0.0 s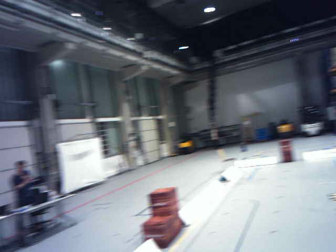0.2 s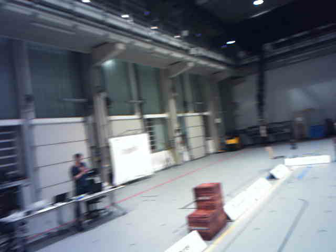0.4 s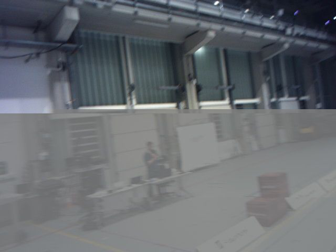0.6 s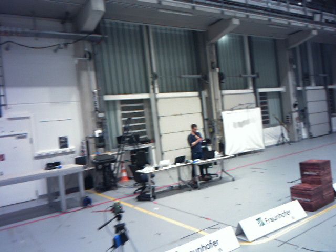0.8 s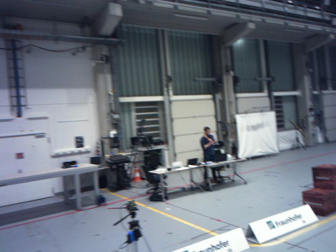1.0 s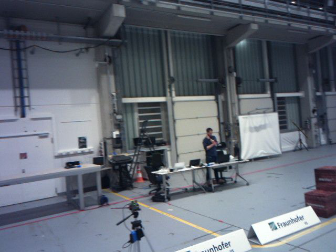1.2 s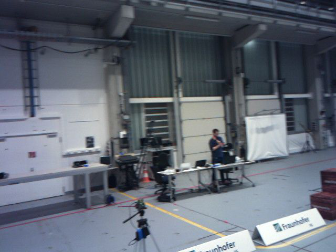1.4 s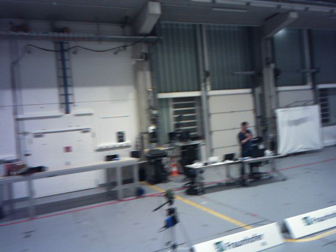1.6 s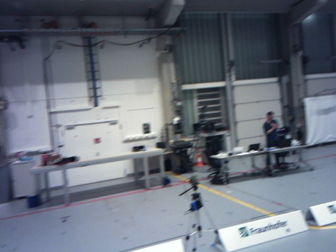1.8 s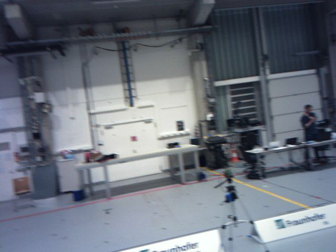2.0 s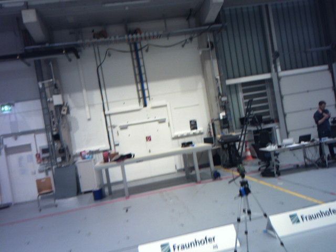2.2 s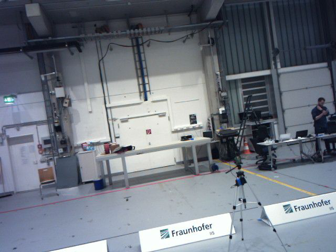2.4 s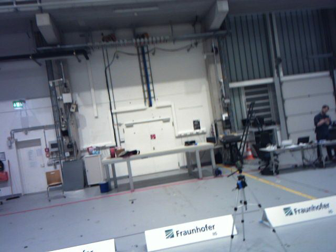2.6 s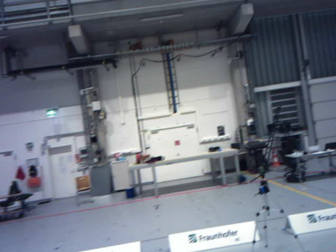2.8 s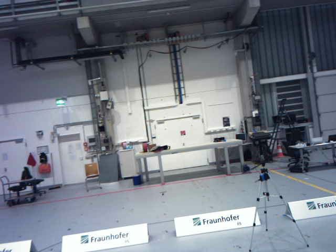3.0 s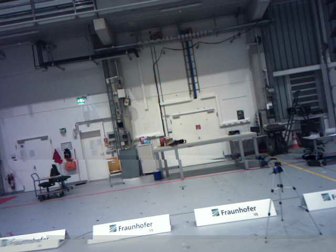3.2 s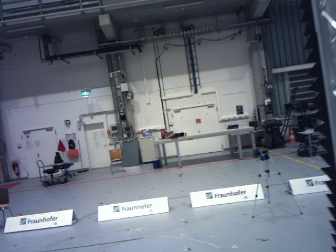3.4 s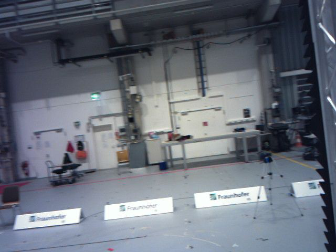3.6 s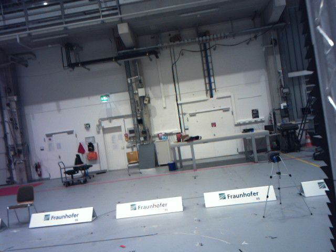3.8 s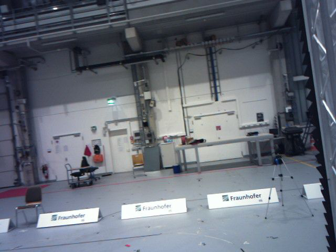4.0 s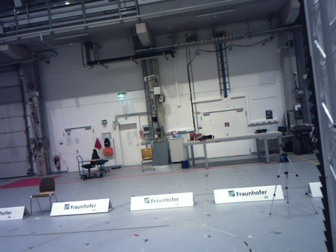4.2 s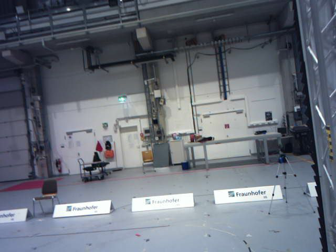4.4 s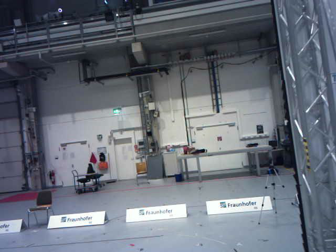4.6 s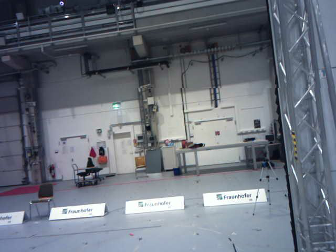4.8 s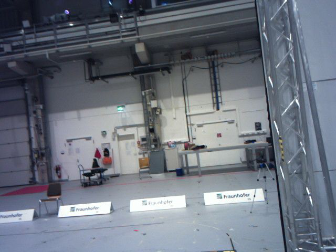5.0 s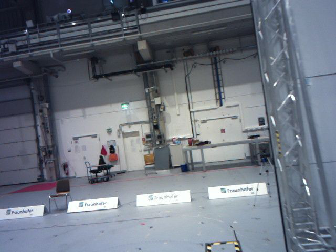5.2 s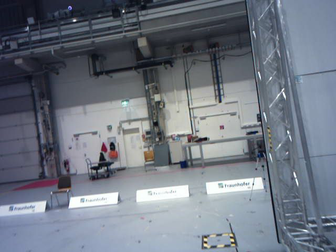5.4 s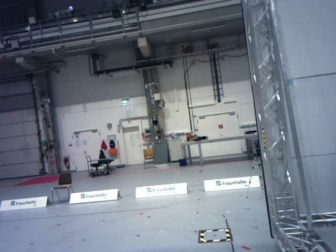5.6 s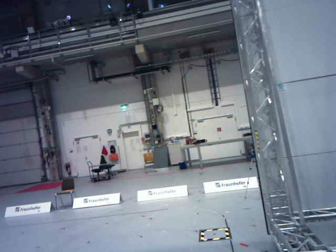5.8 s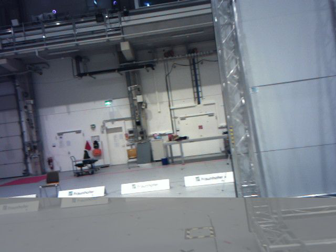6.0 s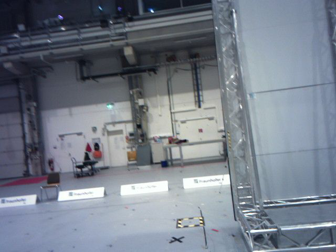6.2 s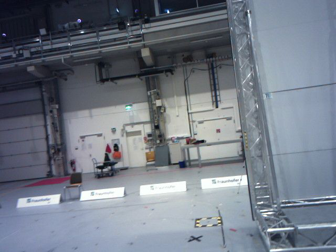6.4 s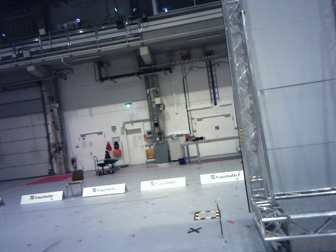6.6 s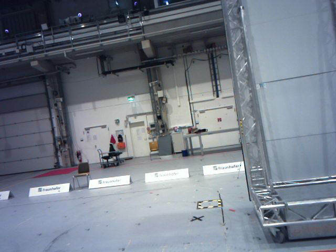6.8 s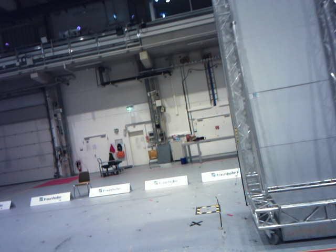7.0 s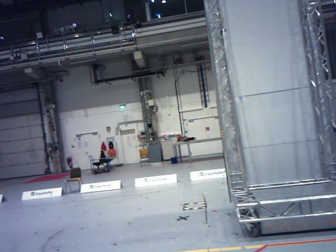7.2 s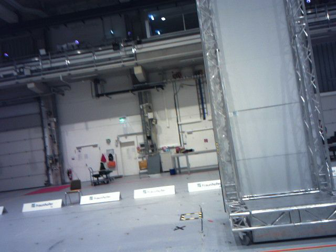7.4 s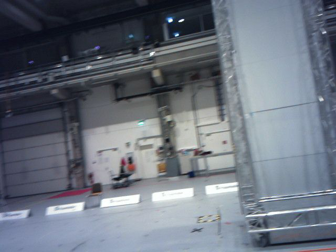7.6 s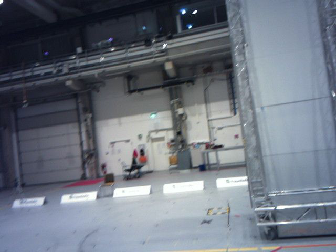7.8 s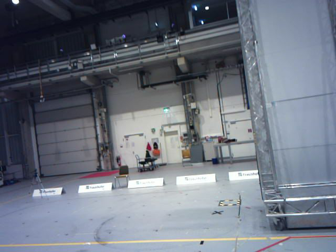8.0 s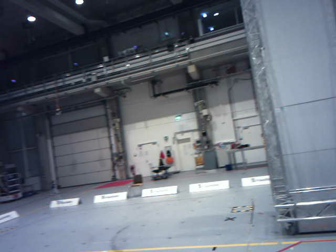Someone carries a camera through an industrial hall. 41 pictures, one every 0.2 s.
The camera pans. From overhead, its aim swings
counterclockwise.
The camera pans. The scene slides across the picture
to the right.
0.0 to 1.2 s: The camera swings to its left by about 40 degrees, and the scene slides to the right. It travels backward, about 1.2 m. It loses speed.
1.2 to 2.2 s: The camera pans to its left, which is counterclockwise from overhead, by about 15 degrees. It travels backward, about 0.9 m, so what stands in front gets smaller. It gains speed.
2.2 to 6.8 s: The camera swings to its left by about 15 degrees, and the scene slides to the right. It travels backward, about 5 m, so what stands in front gets smaller.
6.8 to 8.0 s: The camera swings to its left by about 15 degrees, and the scene slides to the right. It travels backward, about 1.2 m, so what stands in front gets smaller.
The film runs backward here.
